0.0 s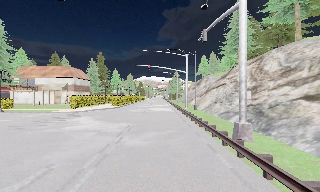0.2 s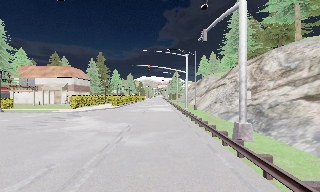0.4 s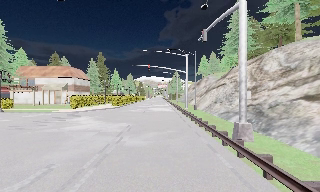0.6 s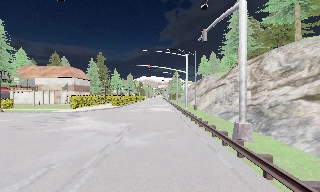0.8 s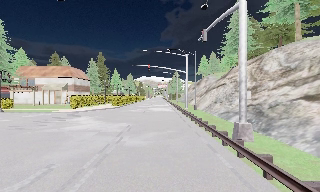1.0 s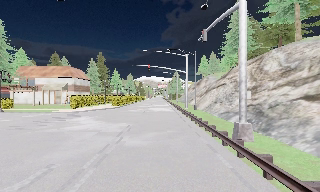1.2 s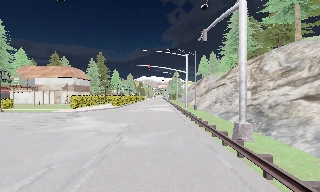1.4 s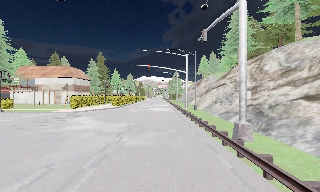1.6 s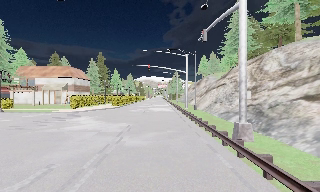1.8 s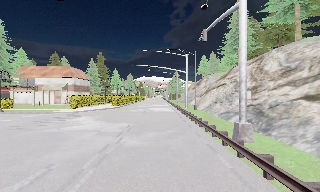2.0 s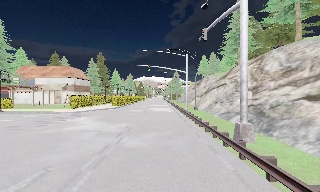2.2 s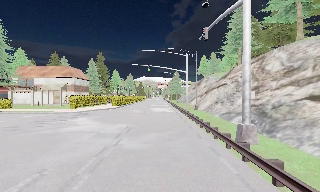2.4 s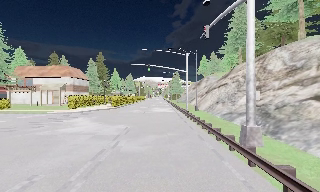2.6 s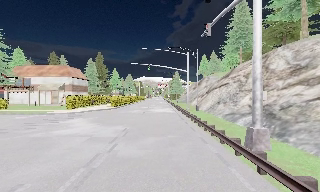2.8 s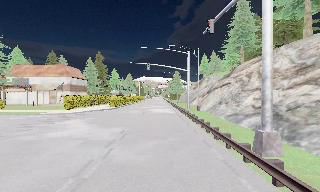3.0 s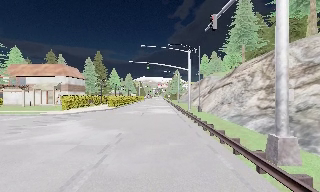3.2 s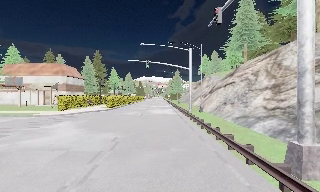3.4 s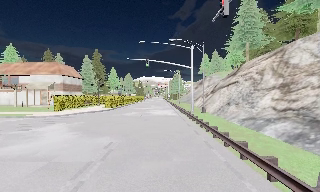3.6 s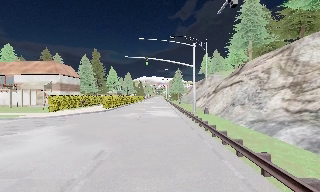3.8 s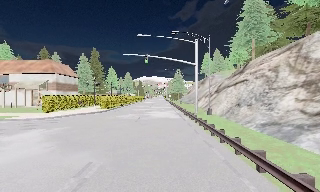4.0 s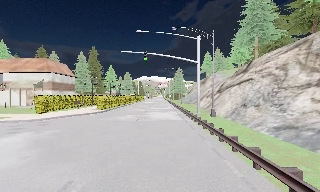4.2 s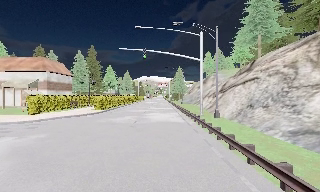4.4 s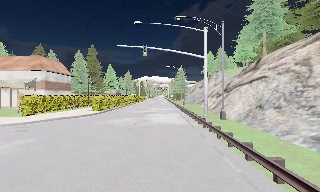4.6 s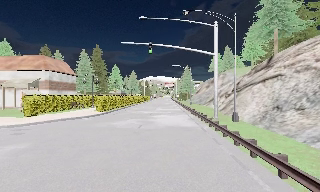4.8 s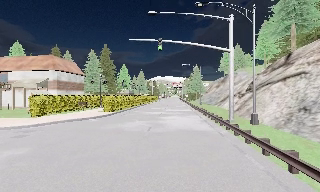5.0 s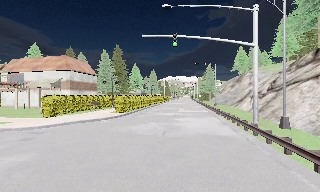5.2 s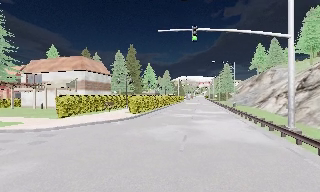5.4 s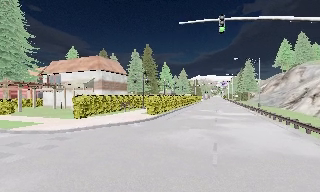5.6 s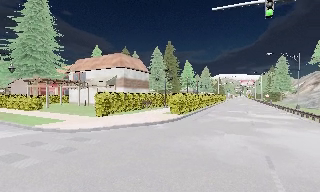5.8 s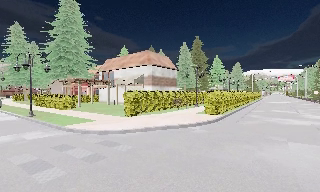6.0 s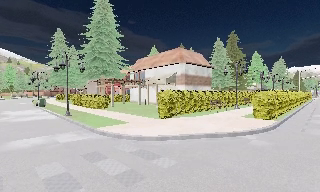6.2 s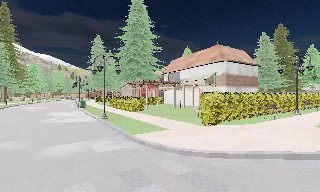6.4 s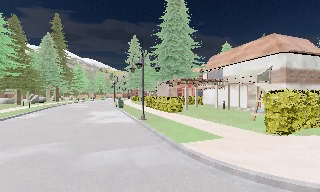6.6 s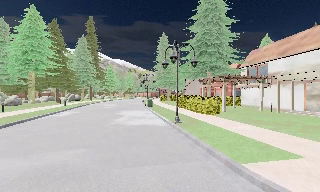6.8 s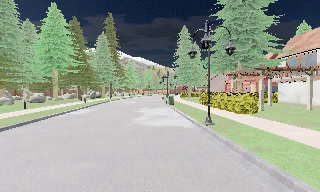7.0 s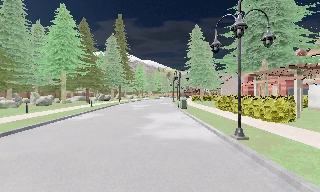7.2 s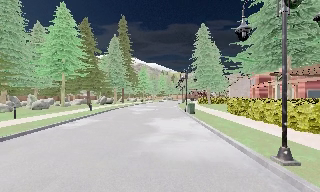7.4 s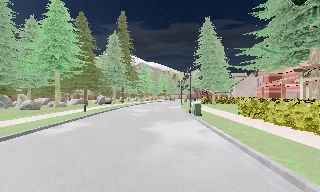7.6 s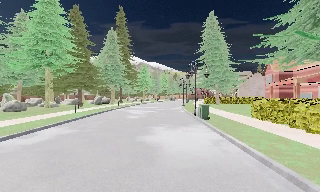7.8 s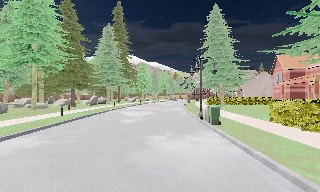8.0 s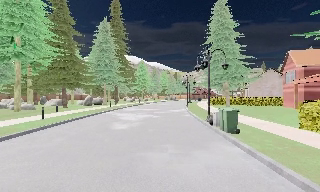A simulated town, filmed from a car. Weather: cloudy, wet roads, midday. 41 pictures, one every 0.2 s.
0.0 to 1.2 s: The camera keeps its place and its aim.
1.2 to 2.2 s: The camera shifts only a little, or ends up much as it began.
2.2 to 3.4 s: The camera travels forward, about 3.5 m, so what stands in front looms larger. It gains speed.
3.4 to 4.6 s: The camera travels forward, about 5 m, so what stands in front looms larger.
4.6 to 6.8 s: The scene slides to the right, as the camera pans about 80 degrees to its left. It travels forward, about 14 m. It gains speed.
6.8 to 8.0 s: The camera travels forward, about 12 m, so what stands in front looms larger.
The film runs forward here.
